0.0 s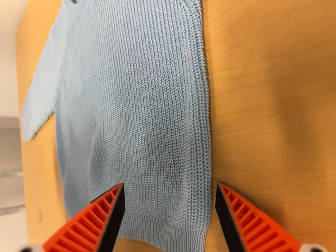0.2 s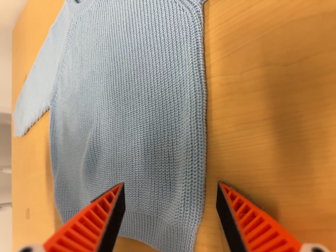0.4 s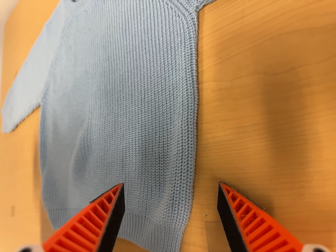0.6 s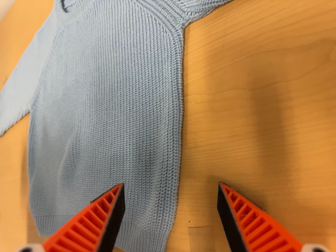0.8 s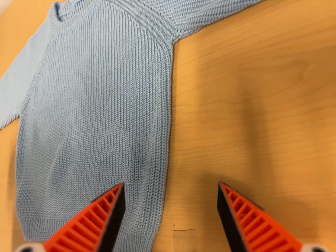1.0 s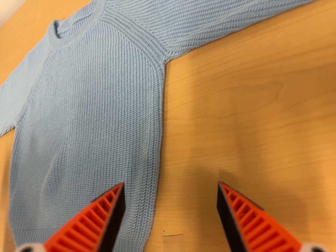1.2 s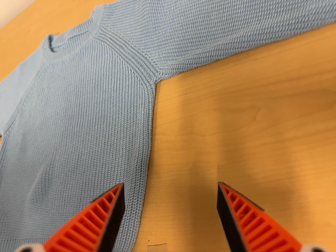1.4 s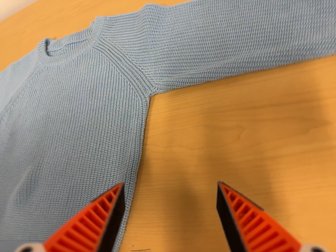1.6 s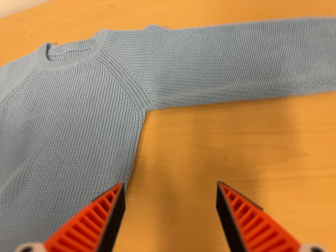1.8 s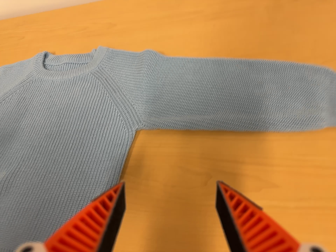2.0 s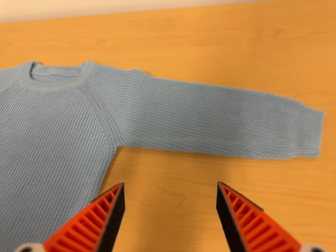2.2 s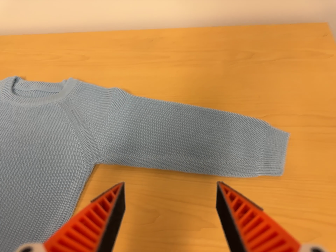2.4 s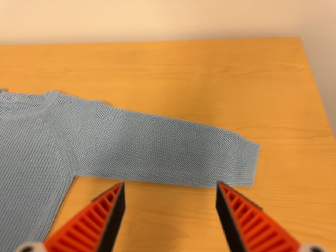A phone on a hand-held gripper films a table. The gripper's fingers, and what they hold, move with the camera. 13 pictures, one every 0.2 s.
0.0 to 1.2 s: The camera swings to its right by about 15 degrees, and the scene slides to the left. It travels backward, about 9 cm, so what stands in front gets smaller. Its aim tips toward the top of its view by about 10 degrees, and the scene shifts downward. It rolls about its line of sight by about 10 degrees, and the scene rotates clockwise.
1.2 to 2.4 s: The scene slides to the left, as the camera pans about 20 degrees to its right. It travels backward and toward the top of its view, about 14 cm, so what stands in front gets smaller. Its aim tips toward the top of its view by about 15 degrees, and the scene shifts downward. It rolls about its line of sight by about 20 degrees, and the scene rotates clockwise.
The film runs backward here.
